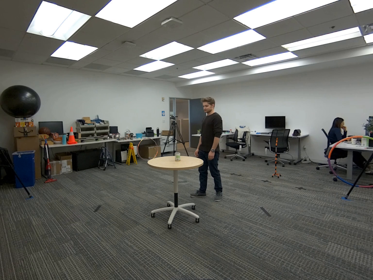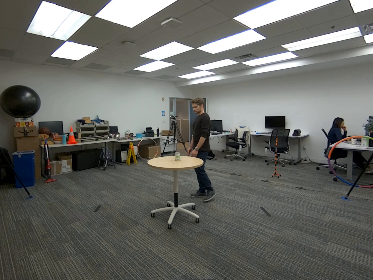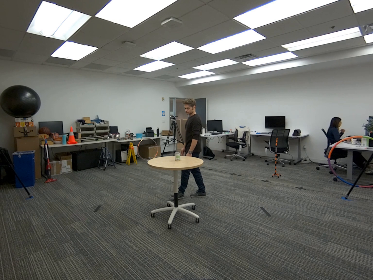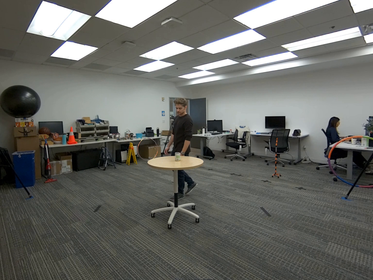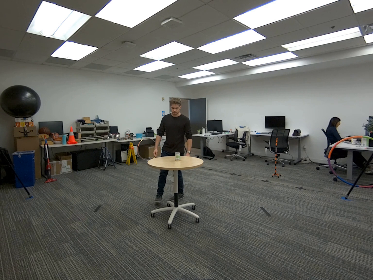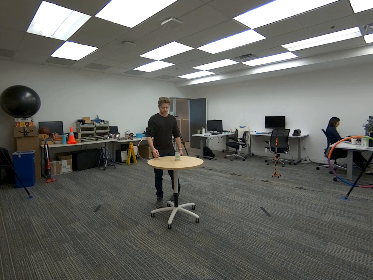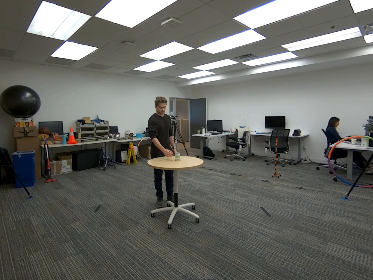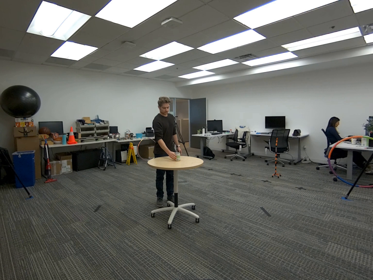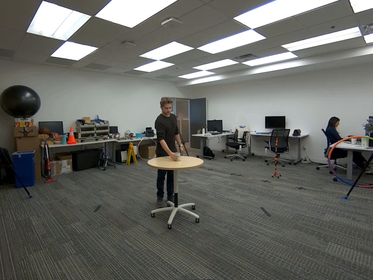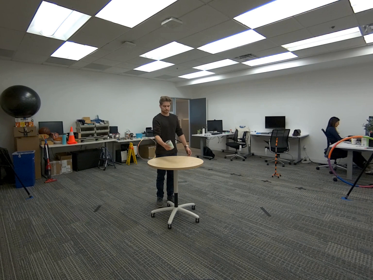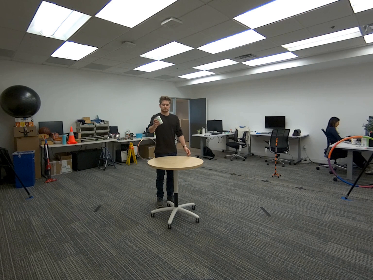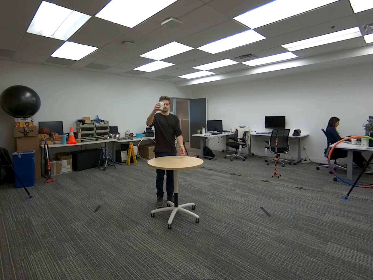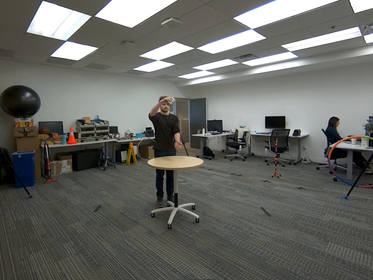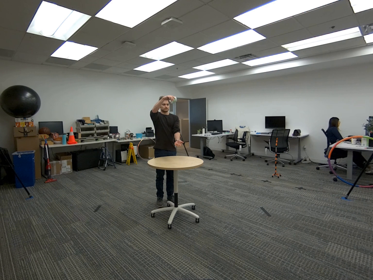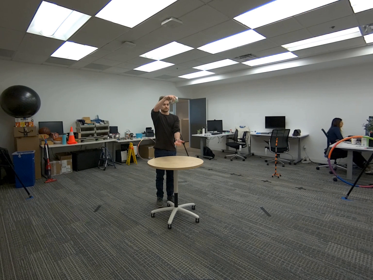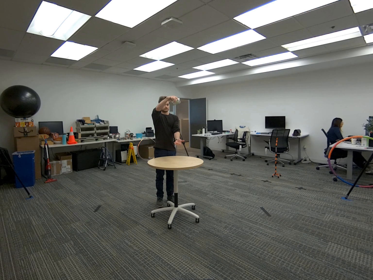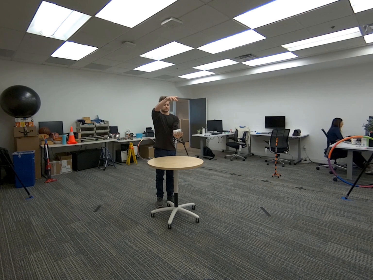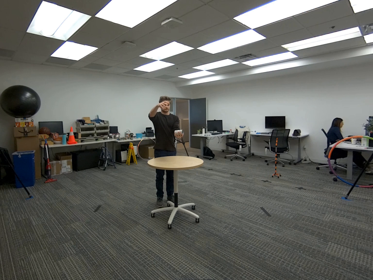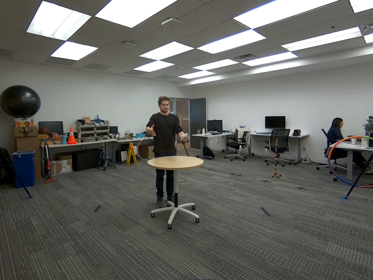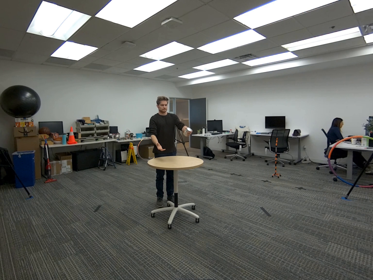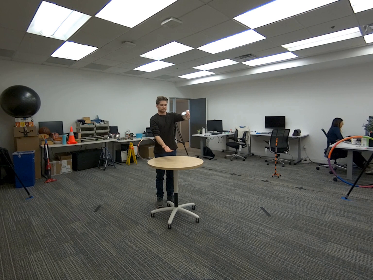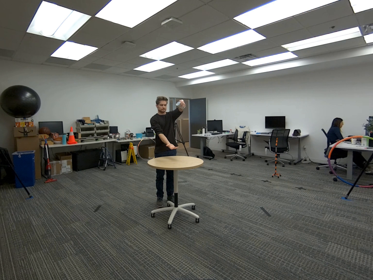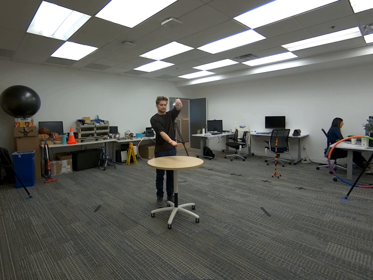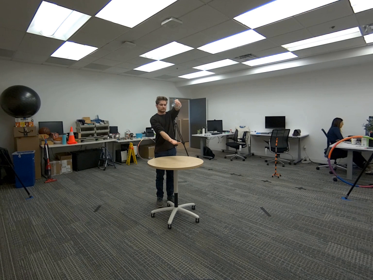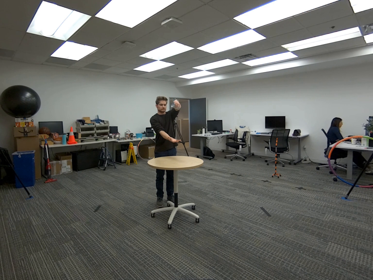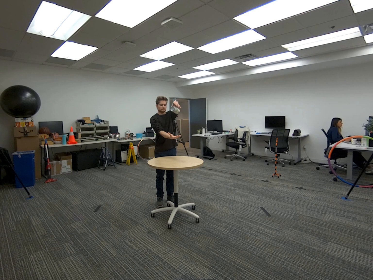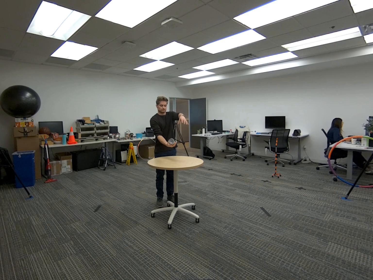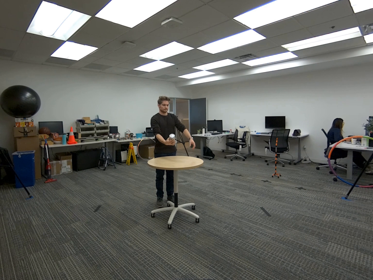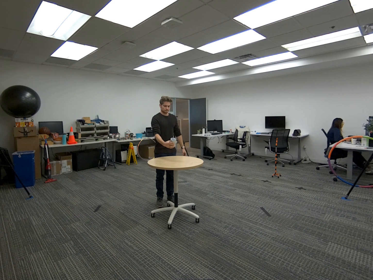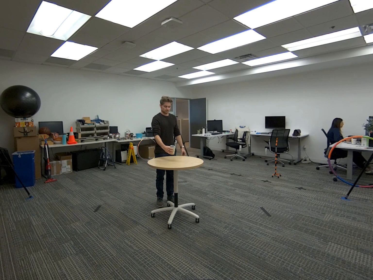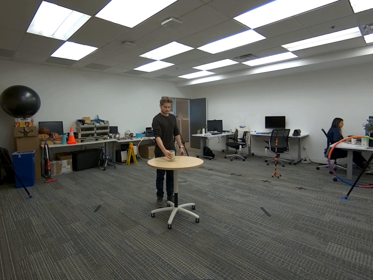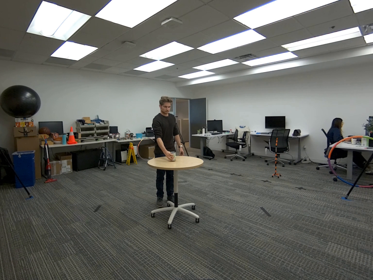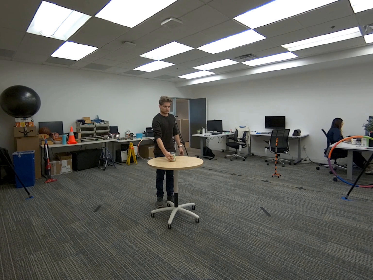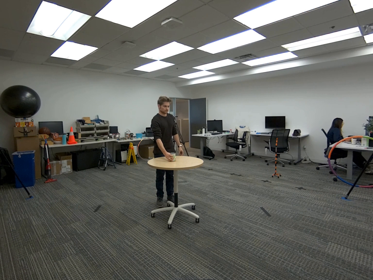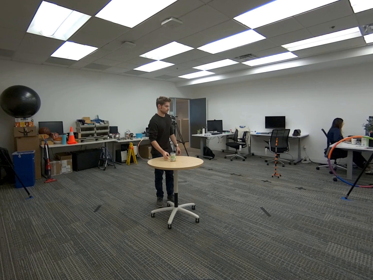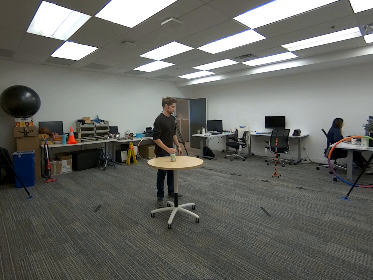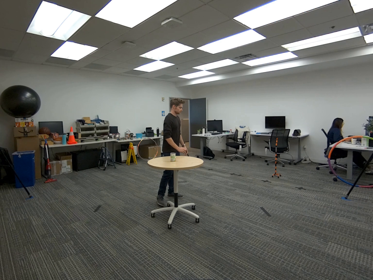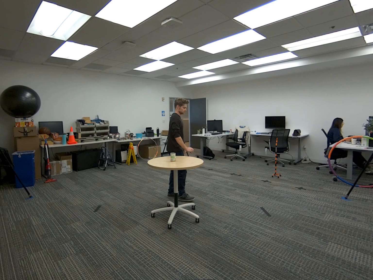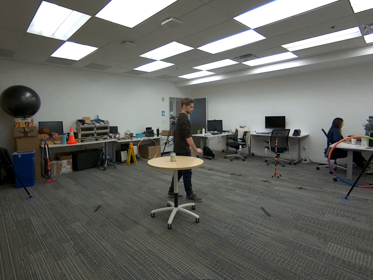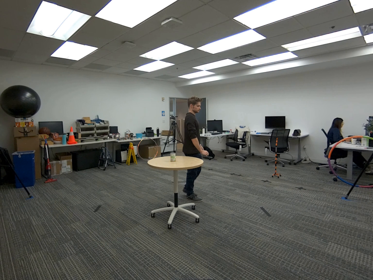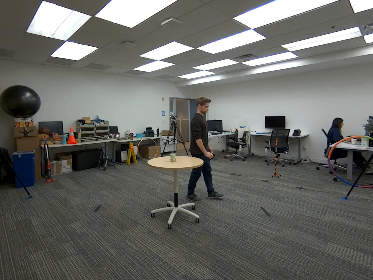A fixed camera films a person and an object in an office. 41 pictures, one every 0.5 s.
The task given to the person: Walk over to the corn can sitting on the round table. Pick up the corn can using your right hand and lift it slightly above you then drop the can onto your left hand. Proceed to then switch hands and drop the can from the left hand to the right hand. Place the can on the round table when completed.
